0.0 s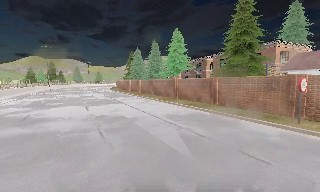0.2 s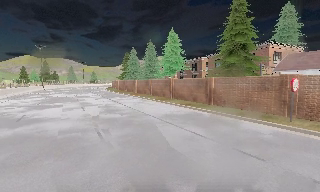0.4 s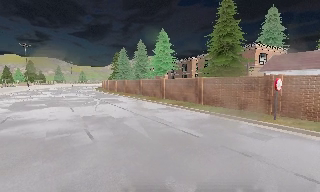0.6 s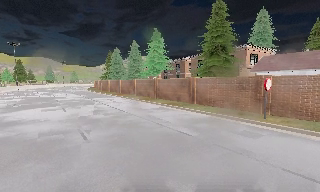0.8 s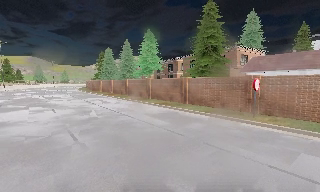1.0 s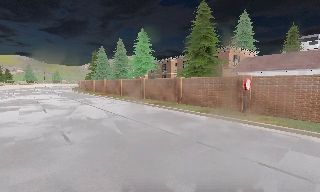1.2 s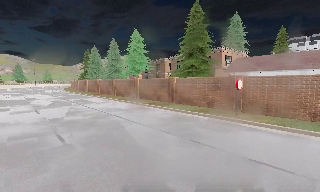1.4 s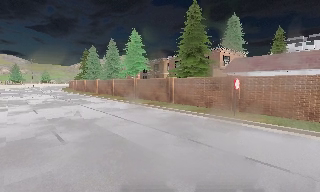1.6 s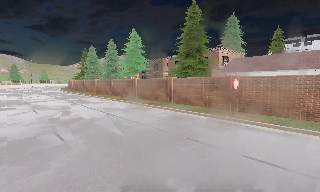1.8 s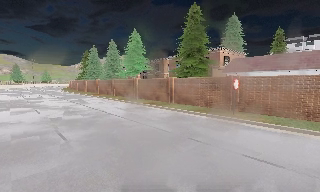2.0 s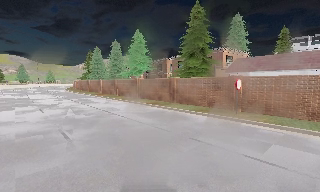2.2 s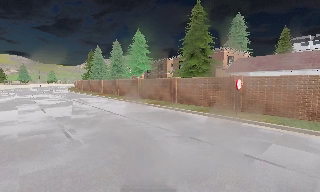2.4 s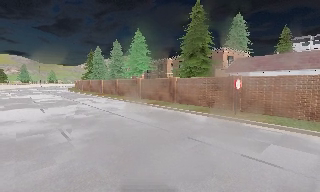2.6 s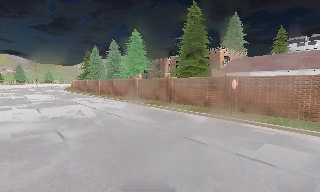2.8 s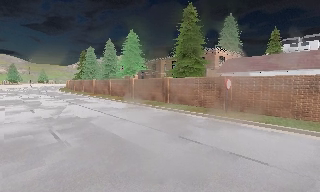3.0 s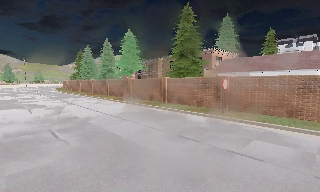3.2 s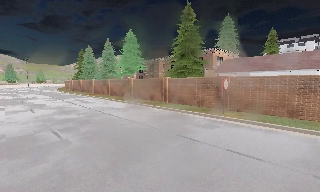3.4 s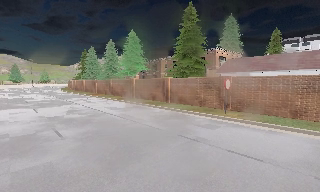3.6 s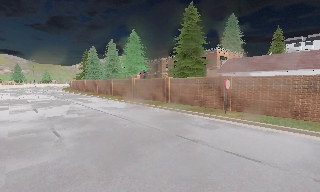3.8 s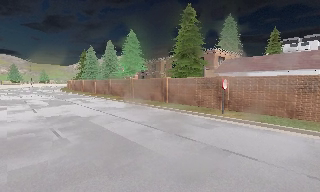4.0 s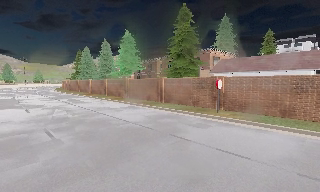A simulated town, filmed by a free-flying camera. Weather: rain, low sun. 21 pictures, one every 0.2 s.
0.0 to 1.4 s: The scene slides to the left, as the camera pans about 15 degrees to its right. It travels backward, about 0.5 m, so what stands in front gets smaller.
1.4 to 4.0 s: The camera travels backward, about 0.5 m, so what stands in front gets smaller.
The film runs backward here.
